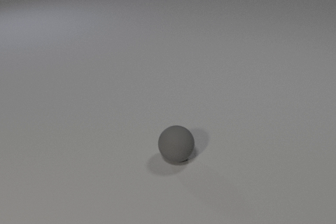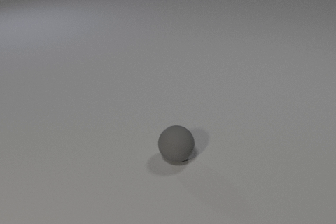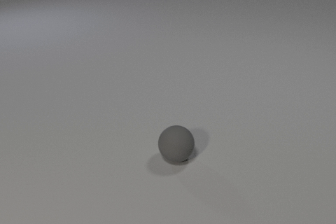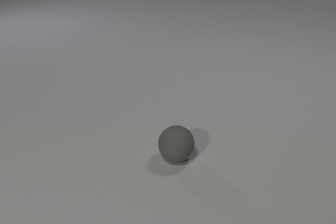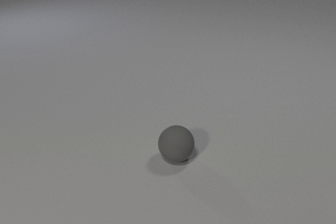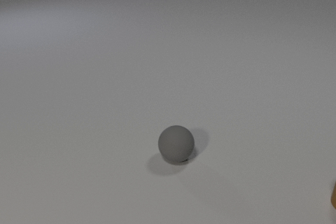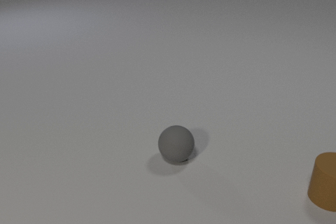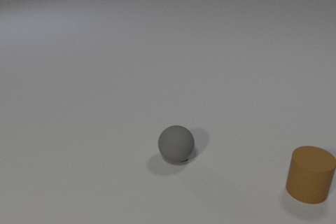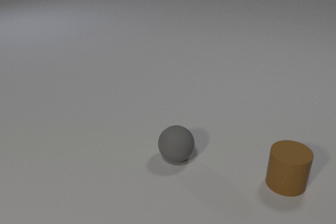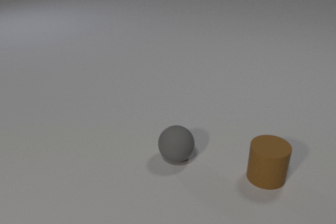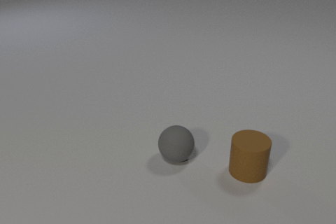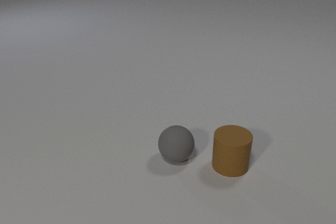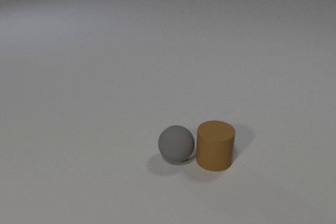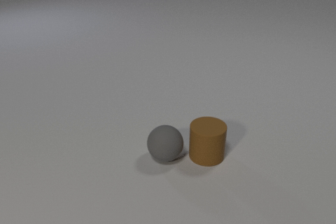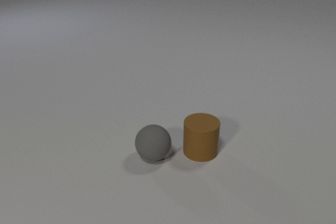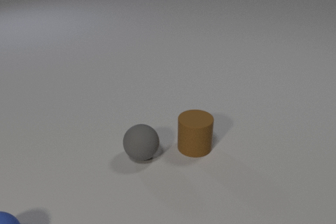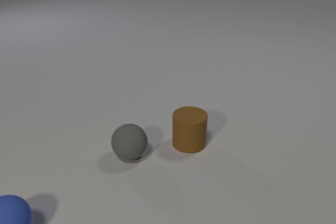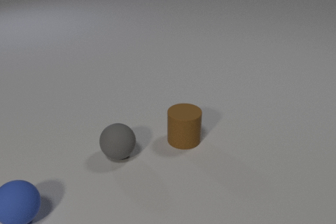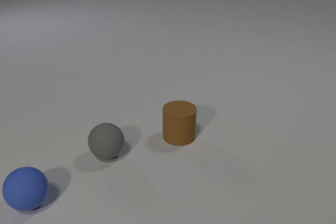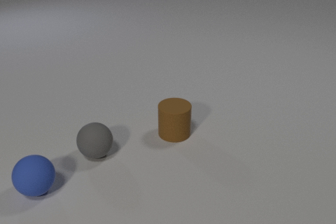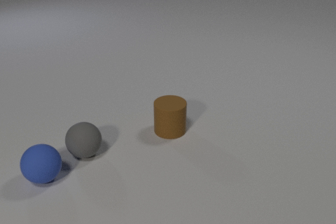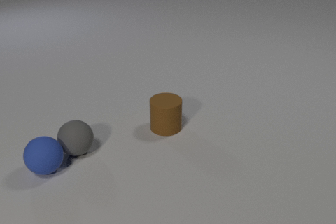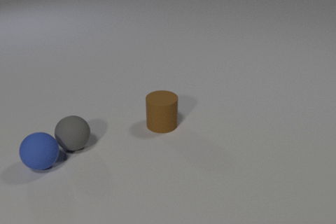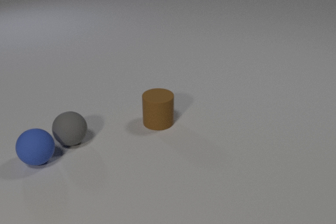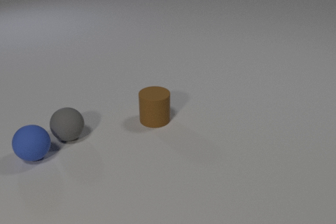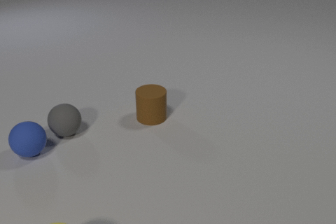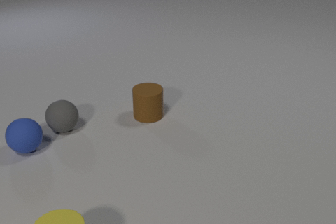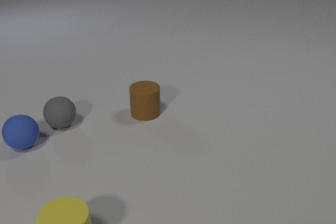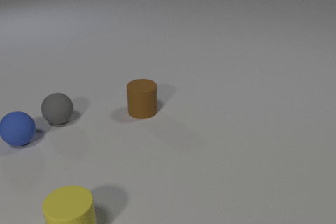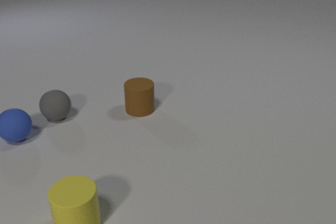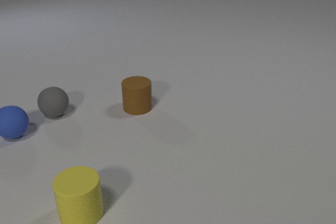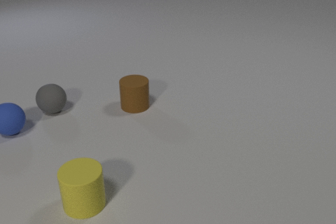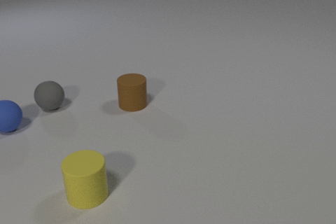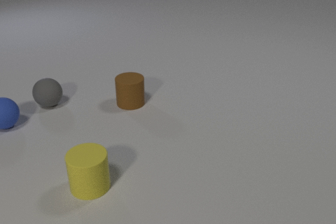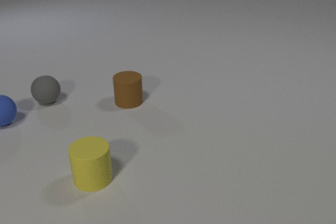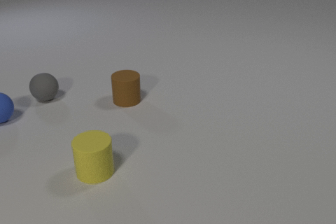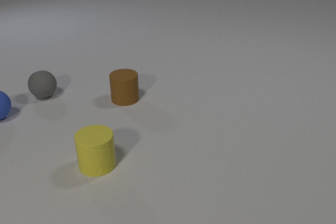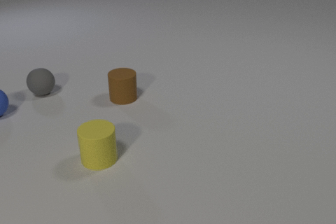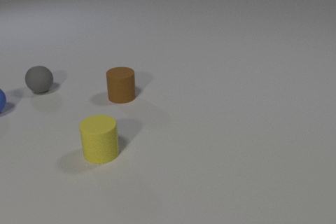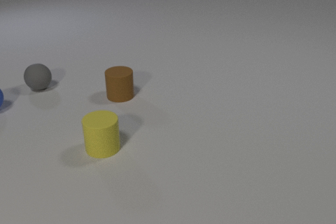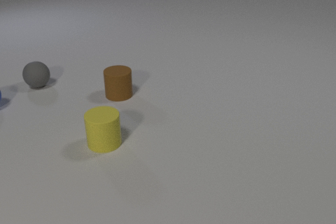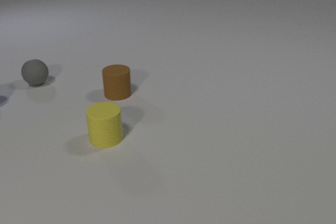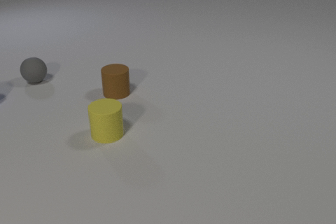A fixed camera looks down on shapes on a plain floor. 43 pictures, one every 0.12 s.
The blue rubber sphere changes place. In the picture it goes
away from the camera.
0.00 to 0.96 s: The brown rubber cylinder comes in at the right edge, slides to the left.
0.96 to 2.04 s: The brown rubber cylinder slides to the left and away from the camera. The gray rubber sphere rolls to the left. The blue rubber sphere comes in at the bottom edge, rolls away from the camera and to the right. The brown rubber cylinder and the gray rubber sphere collide.
2.04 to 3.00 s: The brown rubber cylinder slides away from the camera and to the left. The gray rubber sphere rolls to the left and away from the camera. The blue rubber sphere rolls away from the camera. The gray rubber sphere and the blue rubber sphere collide.
3.00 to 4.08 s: The brown rubber cylinder slides away from the camera and to the left. The gray rubber sphere rolls away from the camera. The yellow rubber cylinder slides away from the camera. The blue rubber sphere rolls away from the camera.
4.08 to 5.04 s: The brown rubber cylinder slides away from the camera and to the left. The gray rubber sphere rolls away from the camera. The yellow rubber cylinder slides away from the camera. The blue rubber sphere rolls away from the camera, leaves at the left edge.
Are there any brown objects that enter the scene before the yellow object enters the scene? yes.
How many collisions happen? 2.
What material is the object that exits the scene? rubber.
